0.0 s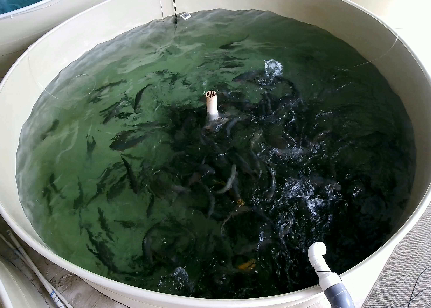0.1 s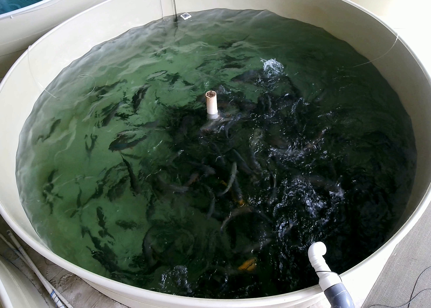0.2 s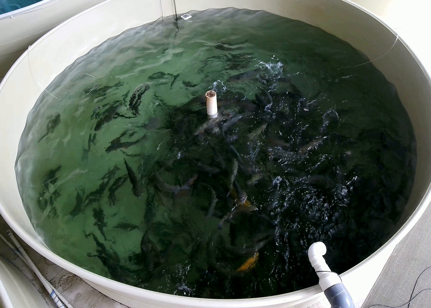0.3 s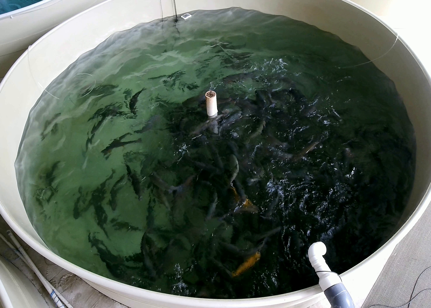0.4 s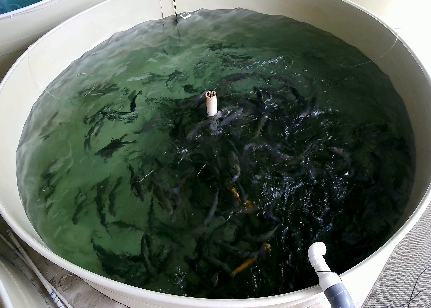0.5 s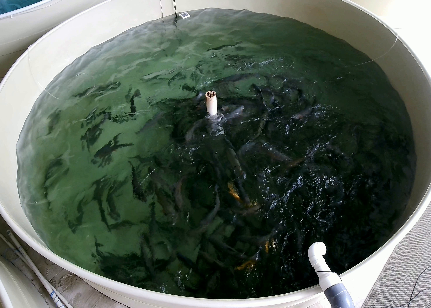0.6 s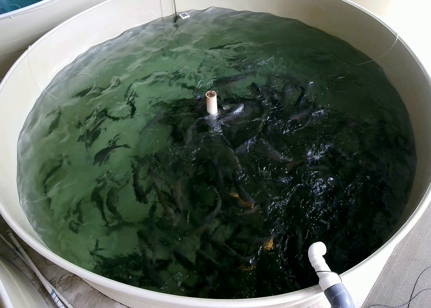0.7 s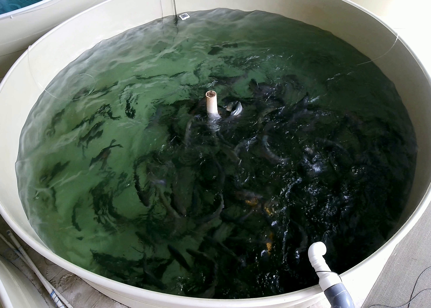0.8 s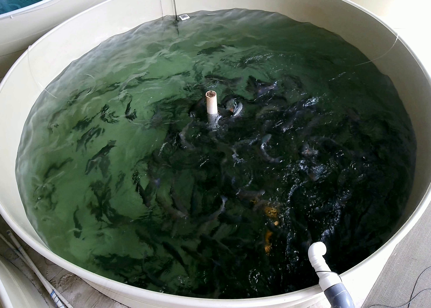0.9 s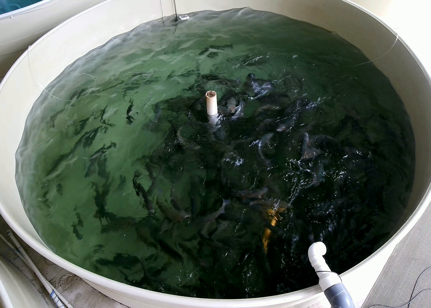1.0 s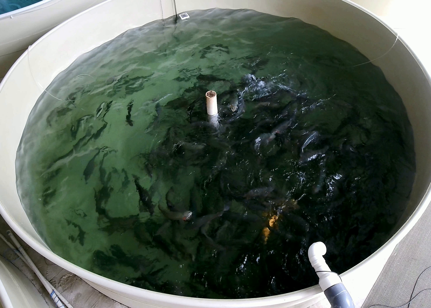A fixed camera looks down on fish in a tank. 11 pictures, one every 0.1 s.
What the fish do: Weak feeding.
